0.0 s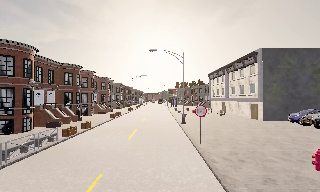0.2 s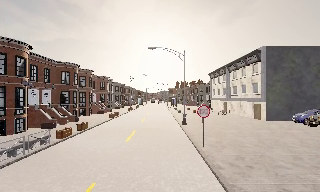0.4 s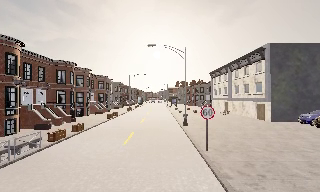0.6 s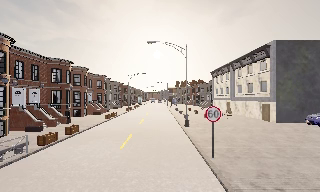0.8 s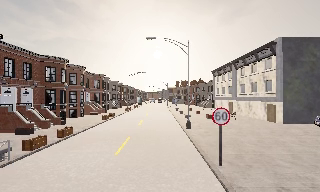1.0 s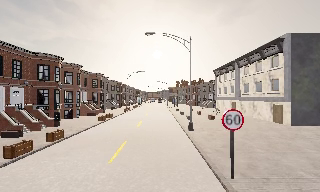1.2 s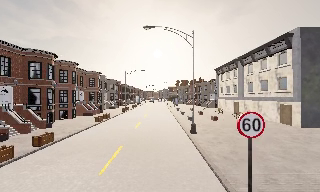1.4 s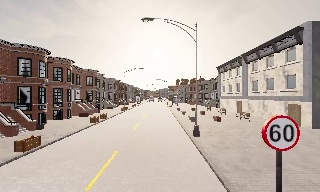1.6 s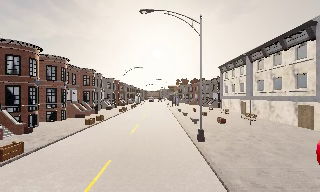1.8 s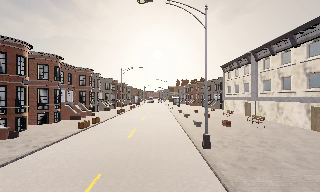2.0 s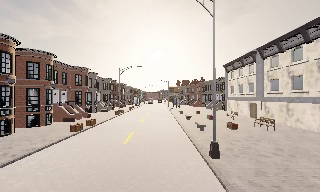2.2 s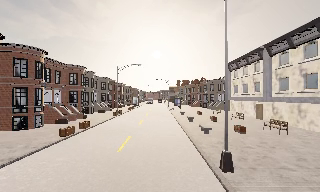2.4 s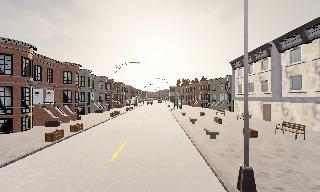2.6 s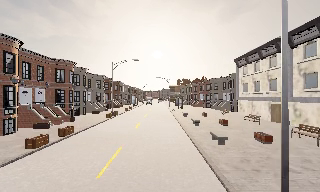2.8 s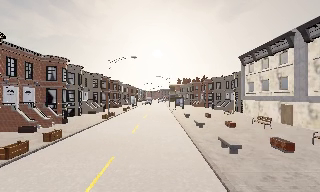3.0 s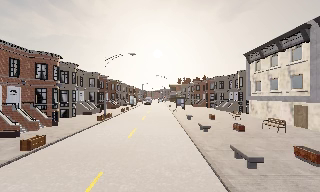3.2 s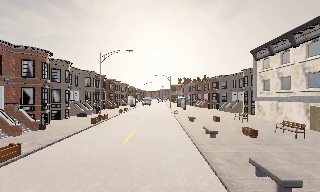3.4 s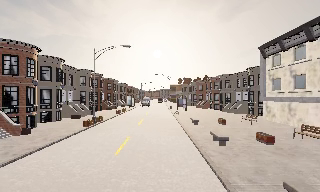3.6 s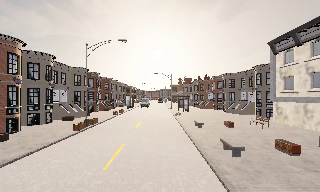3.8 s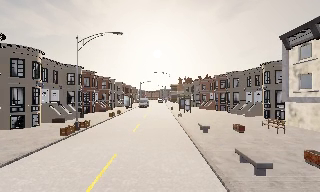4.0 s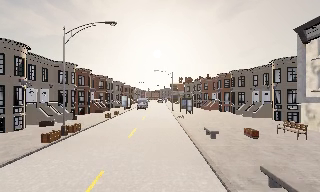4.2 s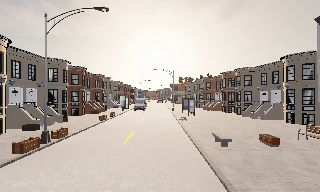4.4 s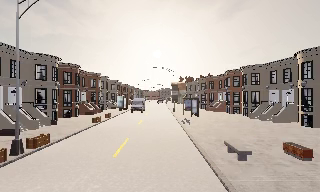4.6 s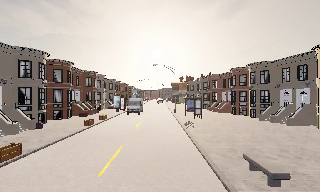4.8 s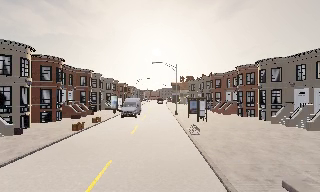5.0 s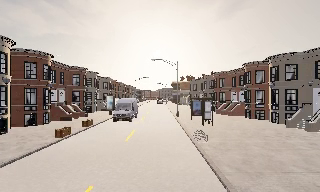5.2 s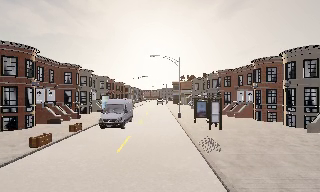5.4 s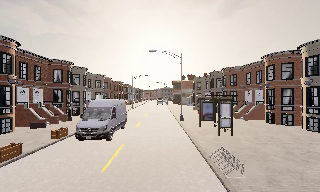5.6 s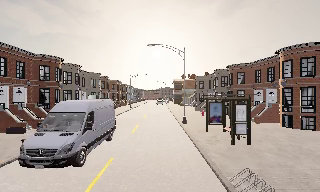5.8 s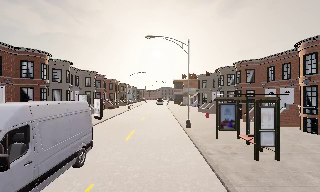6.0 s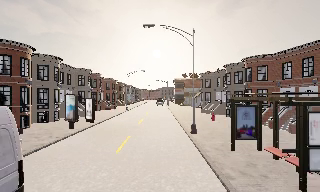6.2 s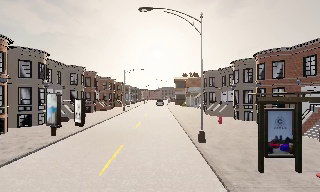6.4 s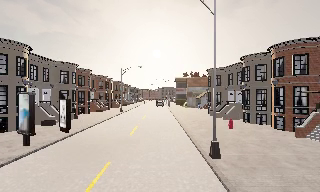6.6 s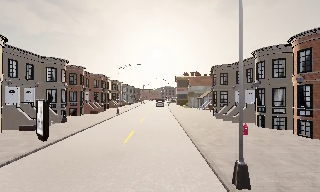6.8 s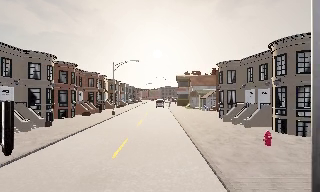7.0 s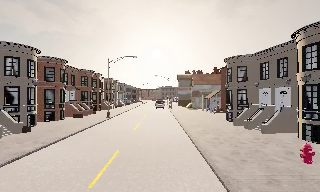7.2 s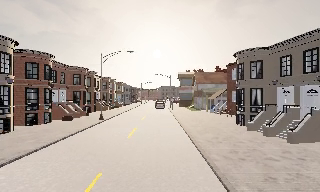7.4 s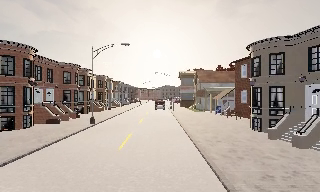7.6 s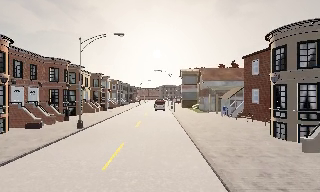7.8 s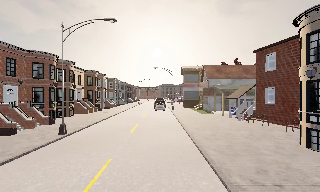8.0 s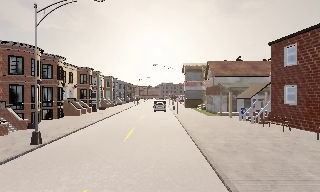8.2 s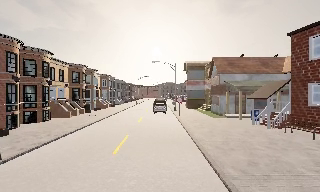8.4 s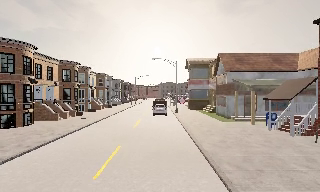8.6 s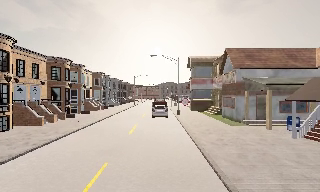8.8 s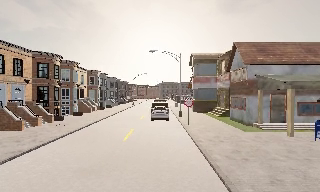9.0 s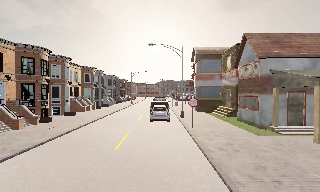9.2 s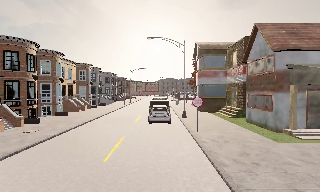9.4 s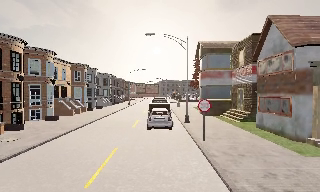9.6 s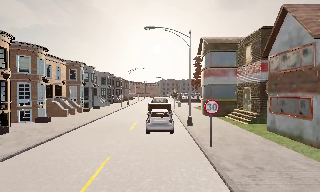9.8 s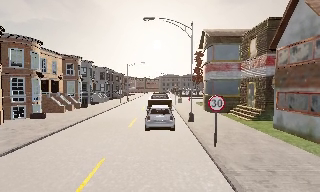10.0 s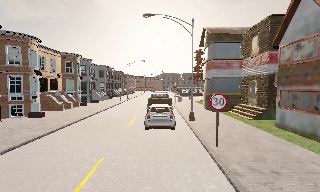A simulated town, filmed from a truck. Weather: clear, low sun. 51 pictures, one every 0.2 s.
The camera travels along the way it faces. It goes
forward.
0.0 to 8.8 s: The camera travels forward, about 75 m, so what stands in front looms larger. It gains speed.
8.8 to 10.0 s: The camera travels forward, about 7 m, so what stands in front looms larger. It loses speed.
The film runs forward here.
